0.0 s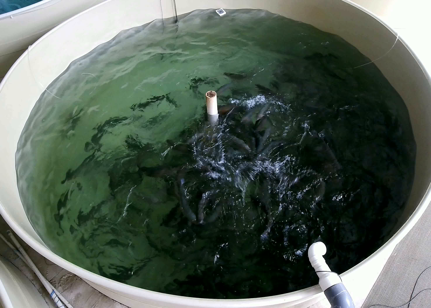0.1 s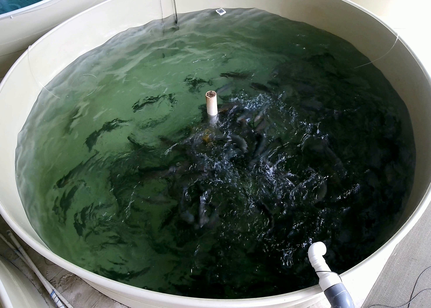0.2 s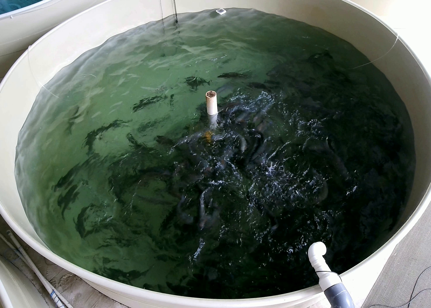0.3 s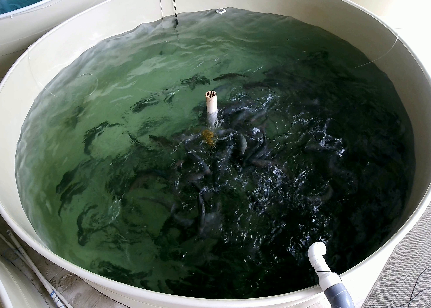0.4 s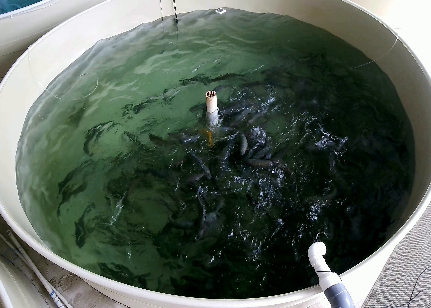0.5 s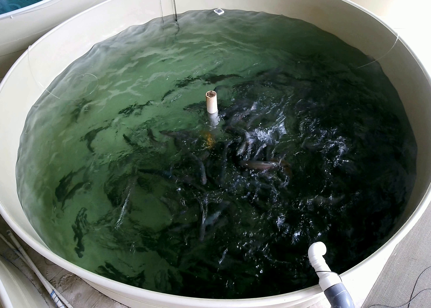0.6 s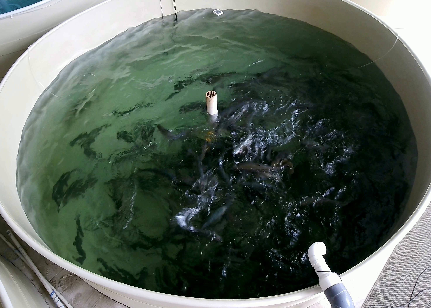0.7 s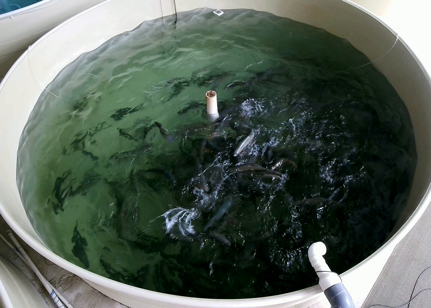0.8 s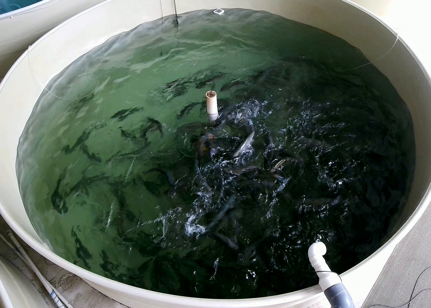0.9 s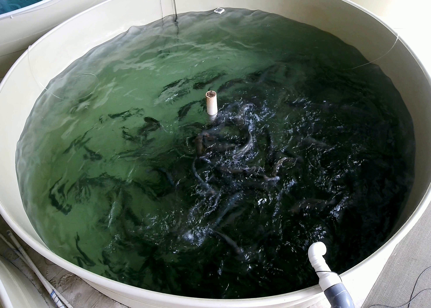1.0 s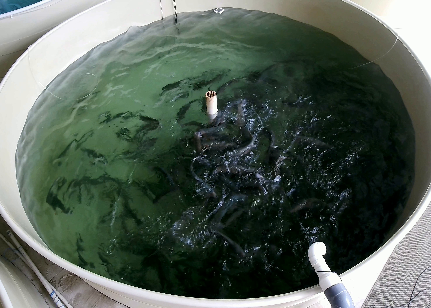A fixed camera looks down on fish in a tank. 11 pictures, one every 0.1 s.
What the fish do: Strong feeding.
